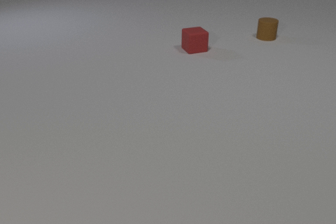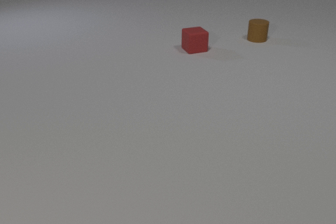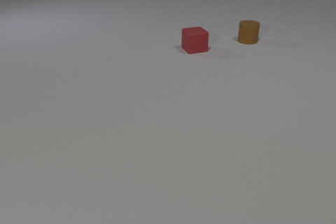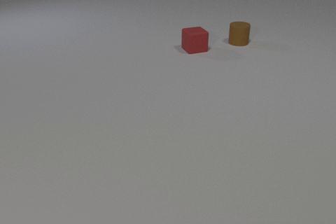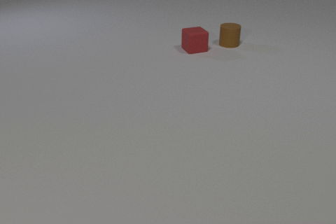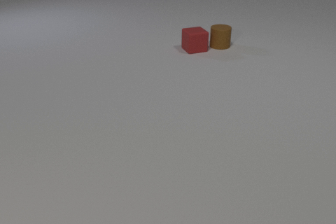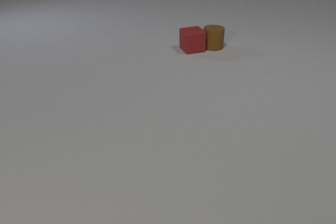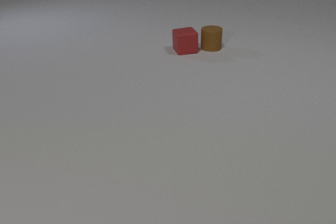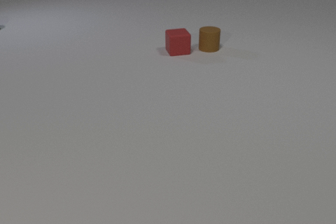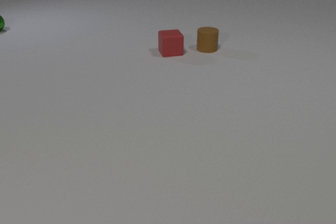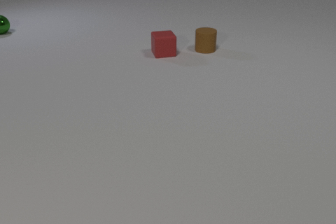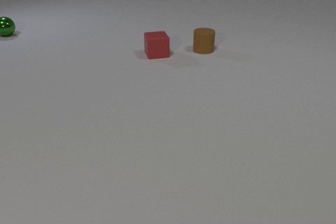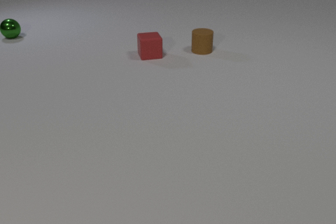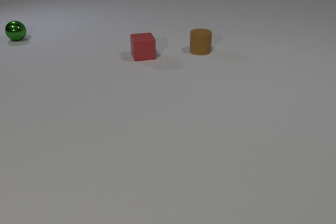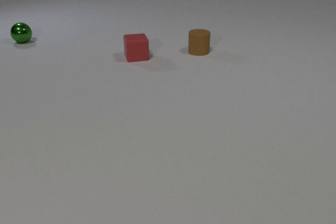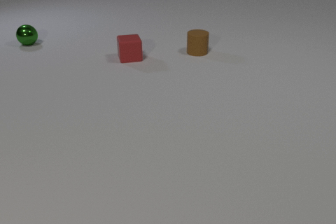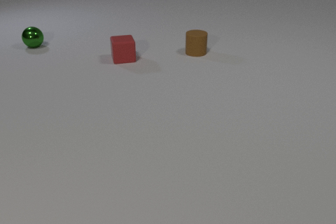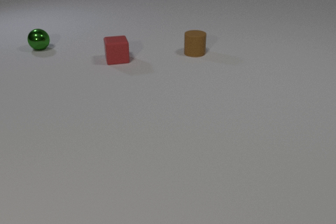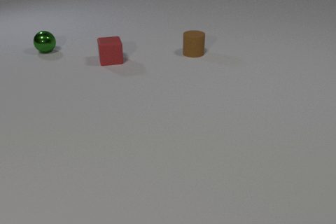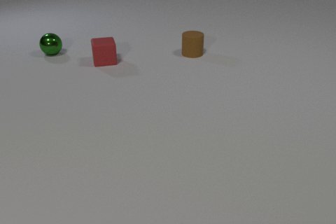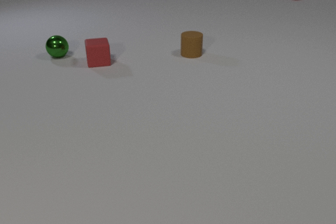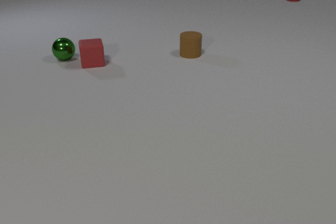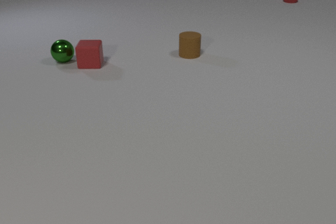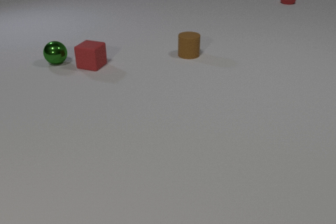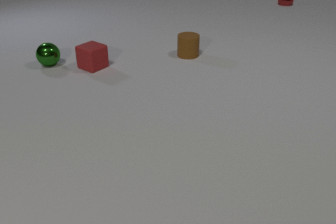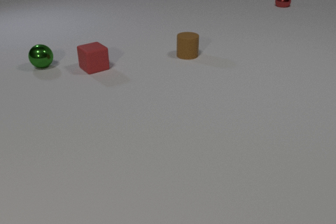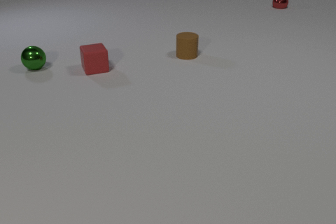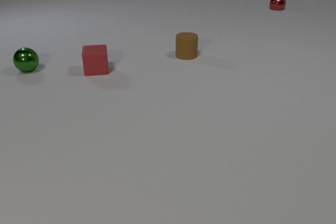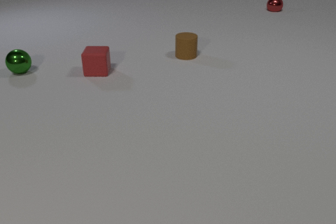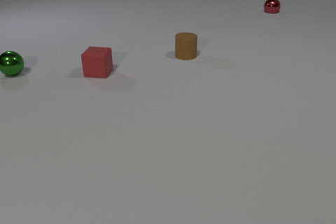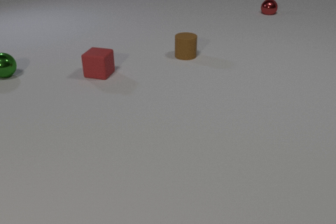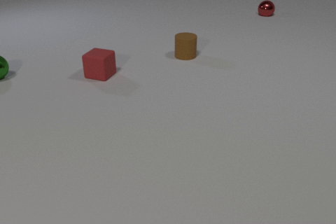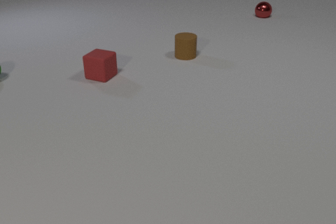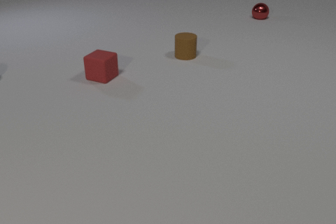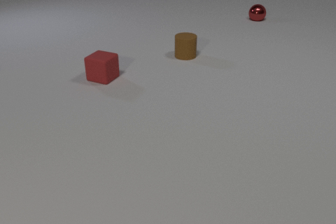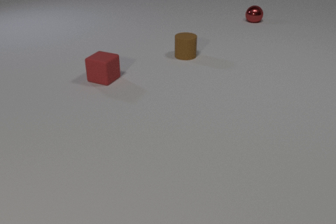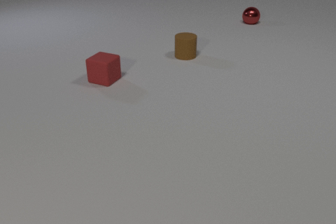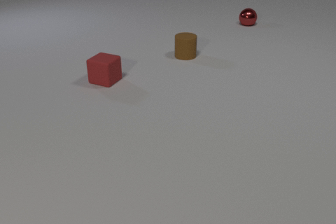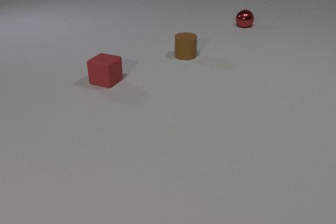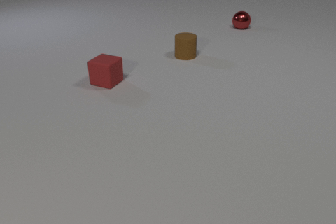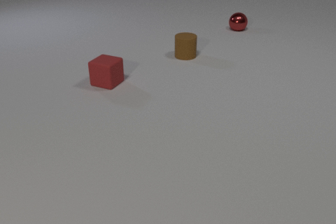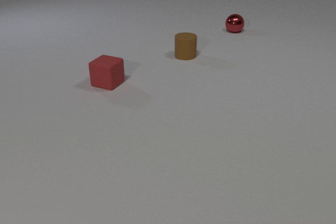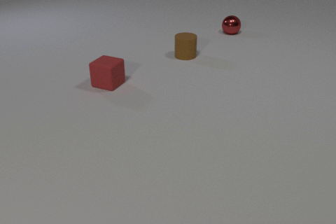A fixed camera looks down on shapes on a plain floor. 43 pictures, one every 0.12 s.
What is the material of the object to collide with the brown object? rubber.
What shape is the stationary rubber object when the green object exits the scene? cylinder.
How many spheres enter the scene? 2.
0.00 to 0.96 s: The brown rubber cylinder slides to the left and toward the camera. The red rubber cube slides to the left and toward the camera. The brown rubber cylinder and the red rubber cube collide.
0.96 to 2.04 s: The brown rubber cylinder slides to the left and toward the camera. The red rubber cube slides to the left. The green metal sphere comes in at the left edge, rolls toward the camera and to the right.
2.04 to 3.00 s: The brown rubber cylinder slides to the left and toward the camera. The red rubber cube slides to the left and toward the camera, spins clockwise seen from above by about 60 degrees, its near face sliding to the left. The red metal sphere comes in at the top edge, rolls toward the camera. The green metal sphere rolls toward the camera. The red rubber cube and the green metal sphere collide.
3.00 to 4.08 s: The red rubber cube slides toward the camera, spins so that its near face slides to the left, clockwise seen from above. The red metal sphere rolls toward the camera and to the left. The green metal sphere rolls to the left, leaves at the left edge.
4.08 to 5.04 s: The red rubber cube slides toward the camera. The red metal sphere rolls toward the camera and to the left.
